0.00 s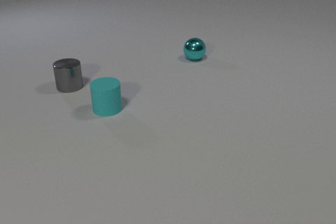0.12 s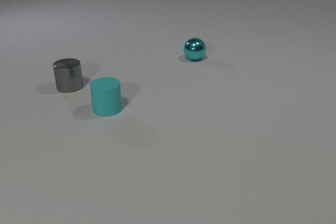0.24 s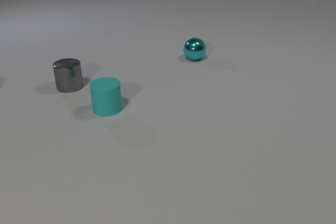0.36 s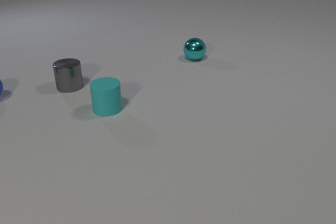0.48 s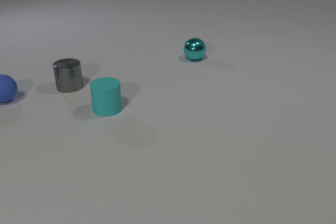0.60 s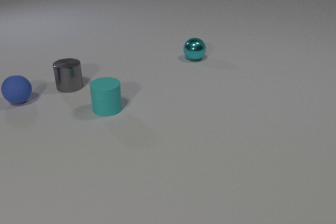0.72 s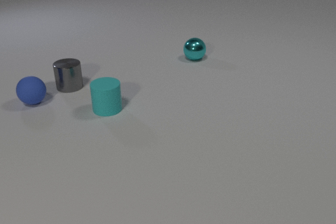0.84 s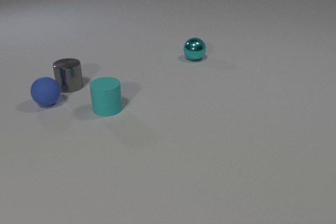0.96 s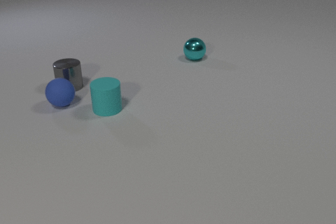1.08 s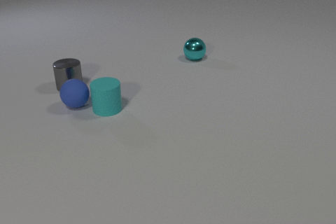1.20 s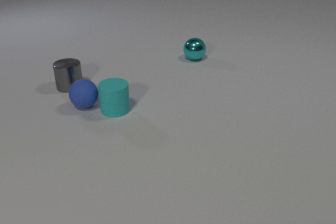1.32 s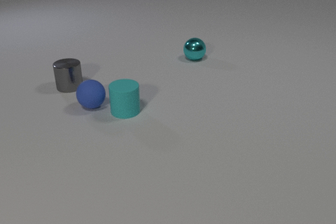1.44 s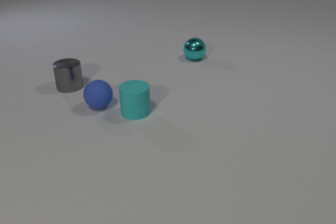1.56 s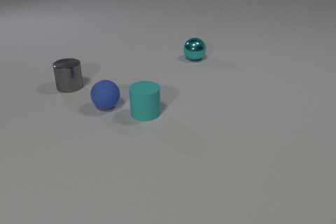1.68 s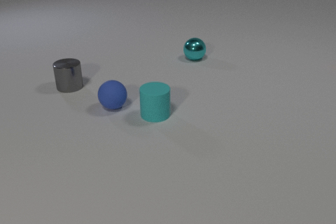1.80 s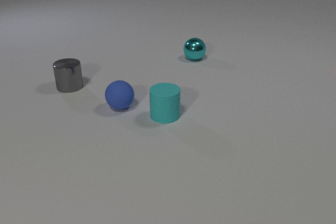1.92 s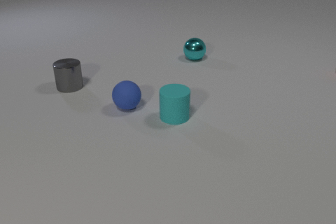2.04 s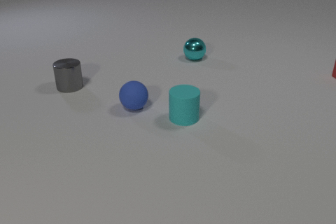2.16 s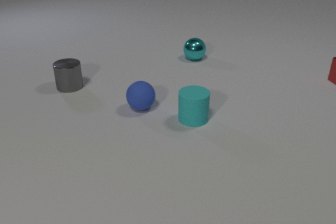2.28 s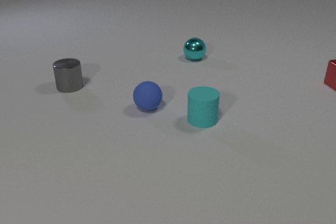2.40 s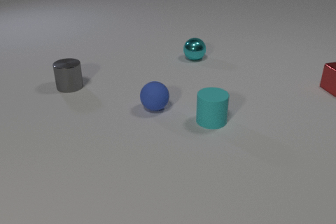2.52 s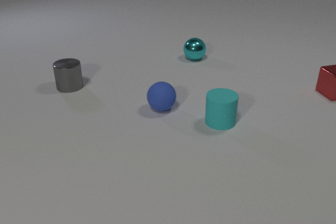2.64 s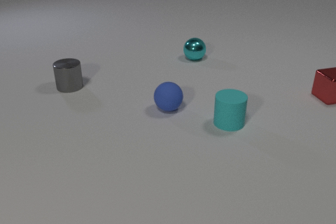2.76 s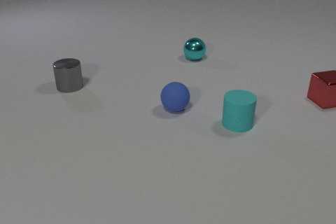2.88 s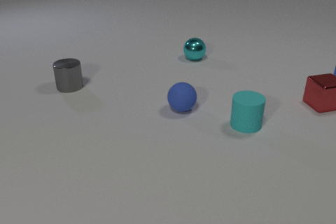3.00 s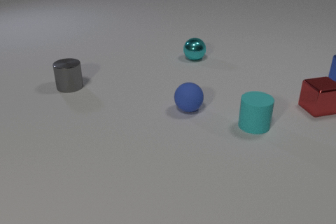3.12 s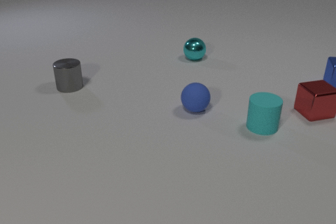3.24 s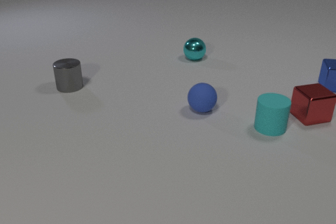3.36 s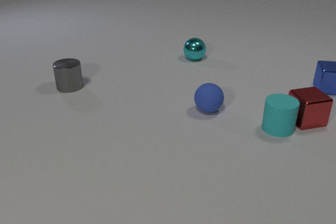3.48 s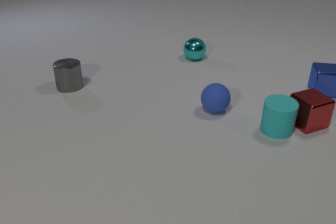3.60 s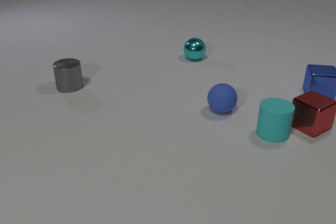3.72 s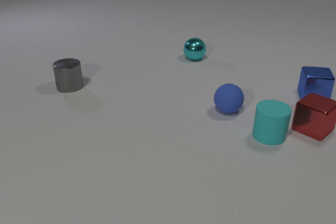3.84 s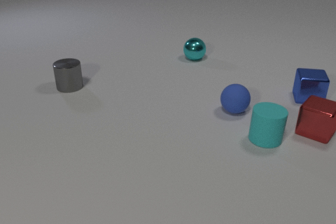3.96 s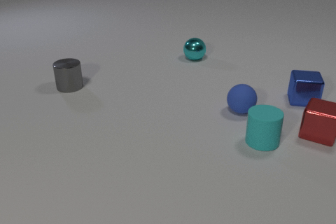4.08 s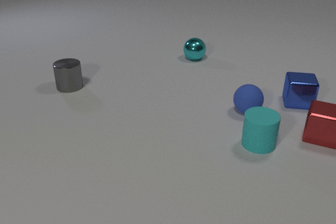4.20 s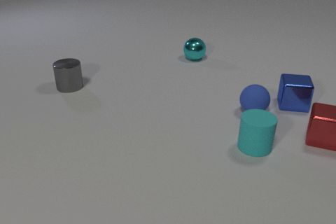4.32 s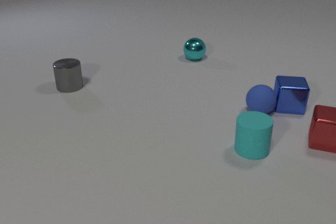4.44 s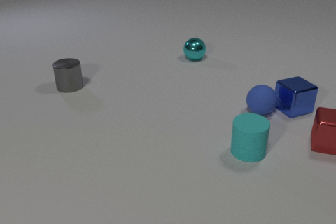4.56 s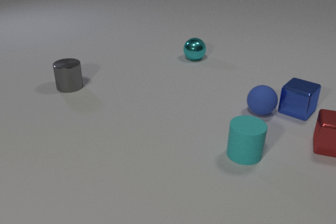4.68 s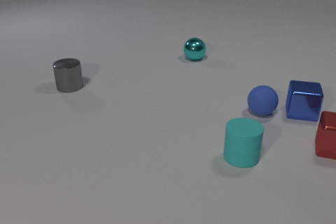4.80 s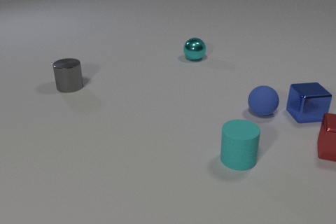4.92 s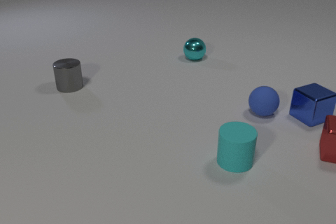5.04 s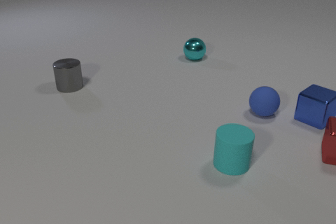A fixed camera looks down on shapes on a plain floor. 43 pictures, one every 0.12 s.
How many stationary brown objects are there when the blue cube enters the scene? 0.
Are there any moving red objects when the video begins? no.
What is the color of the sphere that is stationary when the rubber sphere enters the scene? cyan.
0.00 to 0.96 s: The blue rubber sphere comes in at the left edge, rolls to the right and toward the camera.
0.96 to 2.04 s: The blue rubber sphere rolls to the right. The cyan rubber cylinder slides to the right. The red metal cube comes in at the right edge, slides toward the camera. The blue rubber sphere and the cyan rubber cylinder collide.
2.04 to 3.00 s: The blue rubber sphere rolls to the right. The cyan rubber cylinder slides to the right. The blue metal cube comes in at the right edge, slides toward the camera and to the left. The red metal cube slides toward the camera.
3.00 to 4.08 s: The blue rubber sphere rolls to the right. The cyan rubber cylinder slides toward the camera. The blue metal cube slides toward the camera and to the left. The red metal cube slides toward the camera, spins counterclockwise seen from above by about 45 degrees, its near face sliding to the right. The cyan rubber cylinder and the red metal cube collide.
4.08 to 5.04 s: The blue rubber sphere rolls to the right. The cyan rubber cylinder slides toward the camera and to the left. The blue metal cube slides toward the camera and to the right, spins so that its near face slides to the right, counterclockwise seen from above. The red metal cube slides toward the camera and to the right. The blue rubber sphere and the blue metal cube collide.
